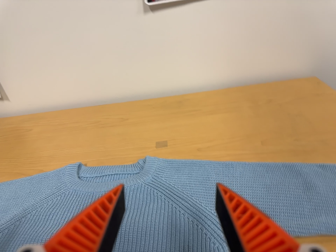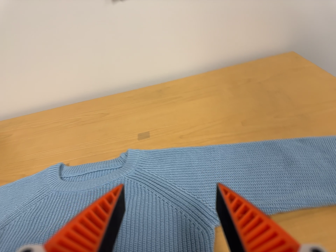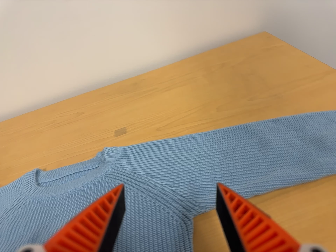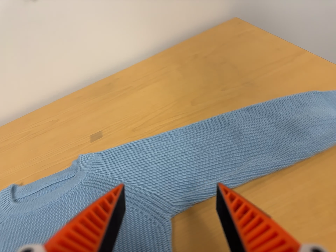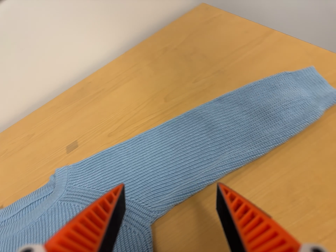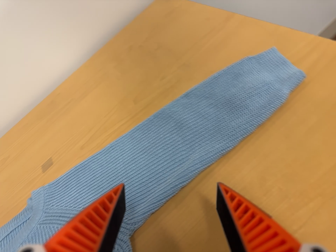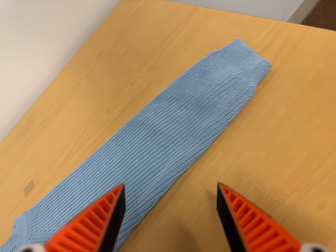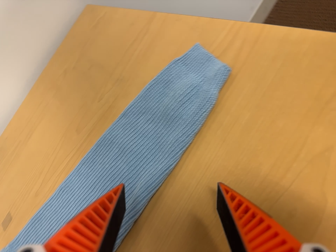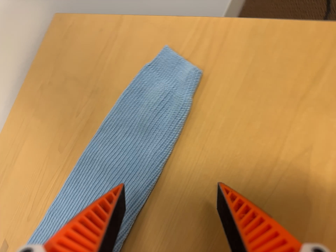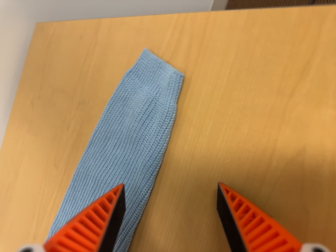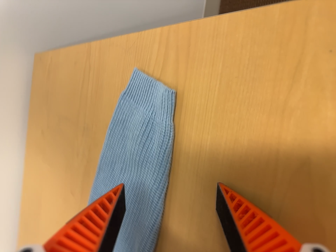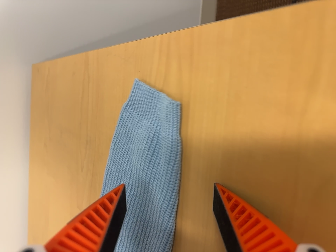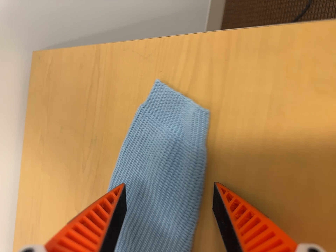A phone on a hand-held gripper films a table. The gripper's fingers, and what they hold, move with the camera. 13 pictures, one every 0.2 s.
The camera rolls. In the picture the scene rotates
counterclockwise.
0.0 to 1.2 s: The camera travels to its right, about 22 cm, so close, fixed things drift to the left. Its aim tips toward the bottom of its view by about 10 degrees. It rolls about its line of sight by about 45 degrees, and the scene rotates counterclockwise.
1.2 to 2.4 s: The camera travels toward the top of its view, forward and to its right, about 18 cm. It rolls about its line of sight by about 30 degrees, and the scene rotates counterclockwise.
The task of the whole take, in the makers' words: right arm across.
The film runs forward here.
